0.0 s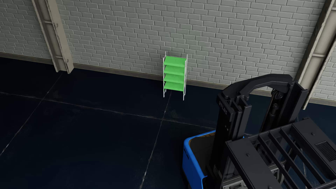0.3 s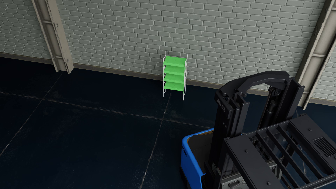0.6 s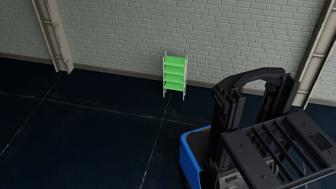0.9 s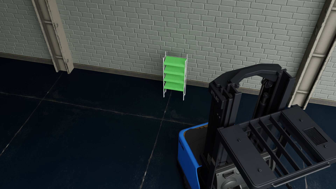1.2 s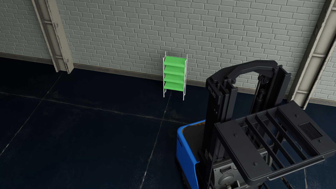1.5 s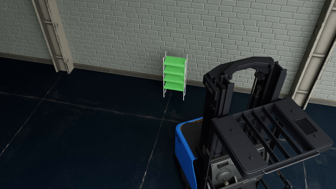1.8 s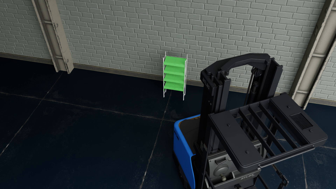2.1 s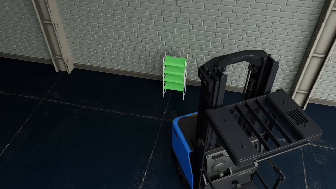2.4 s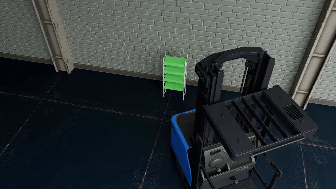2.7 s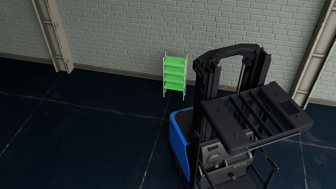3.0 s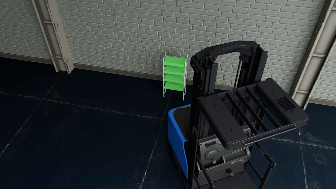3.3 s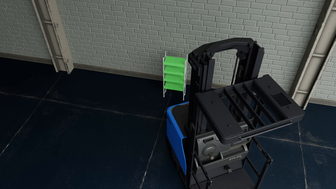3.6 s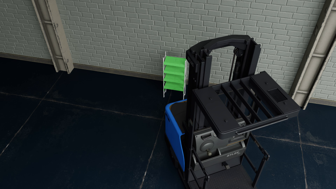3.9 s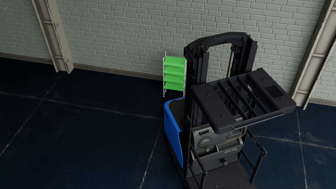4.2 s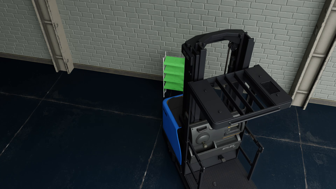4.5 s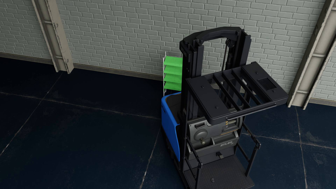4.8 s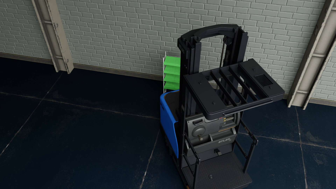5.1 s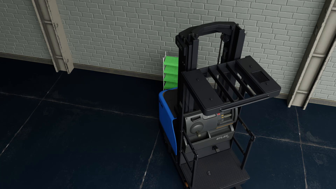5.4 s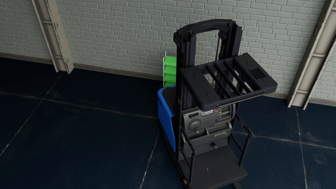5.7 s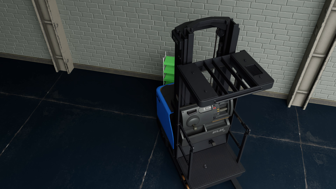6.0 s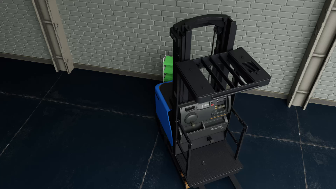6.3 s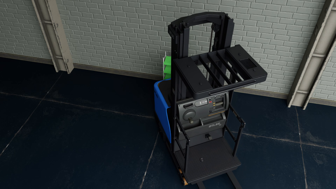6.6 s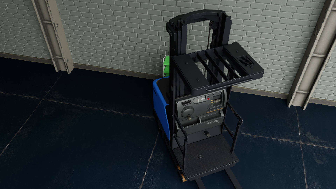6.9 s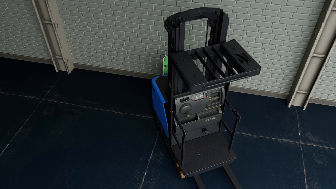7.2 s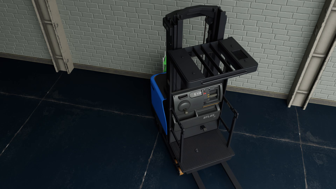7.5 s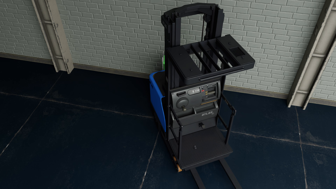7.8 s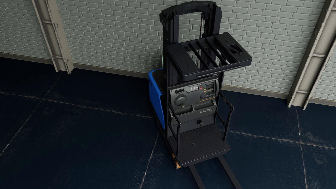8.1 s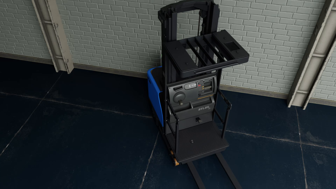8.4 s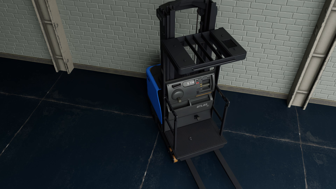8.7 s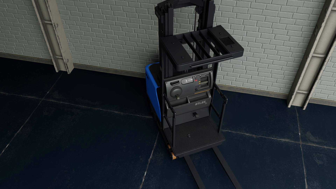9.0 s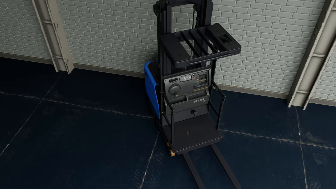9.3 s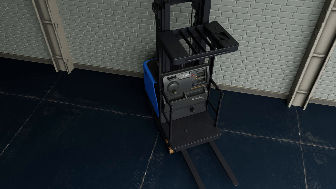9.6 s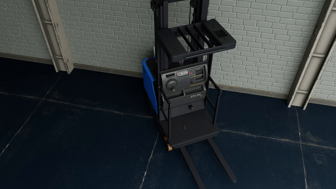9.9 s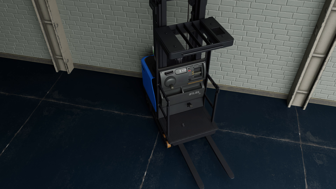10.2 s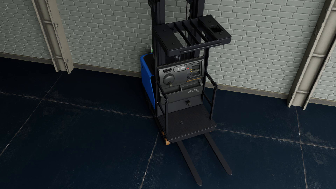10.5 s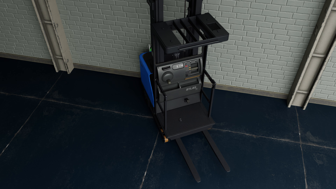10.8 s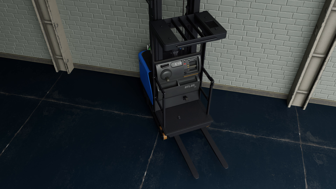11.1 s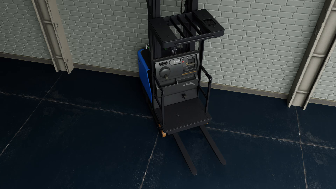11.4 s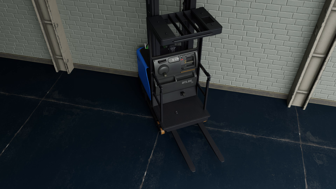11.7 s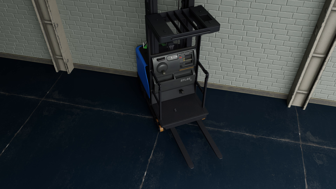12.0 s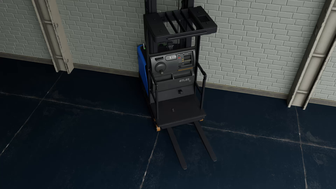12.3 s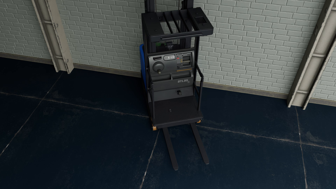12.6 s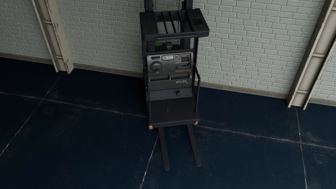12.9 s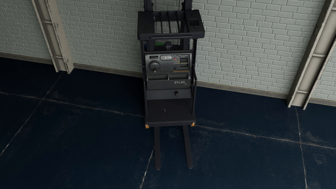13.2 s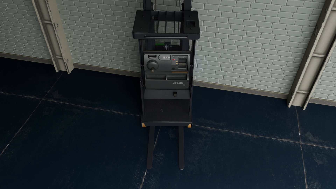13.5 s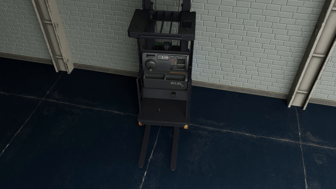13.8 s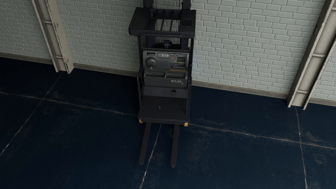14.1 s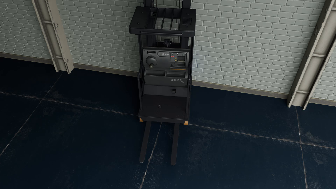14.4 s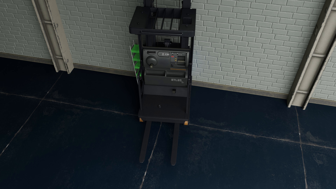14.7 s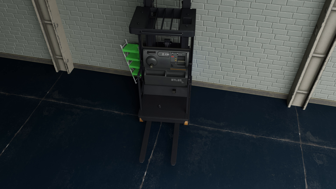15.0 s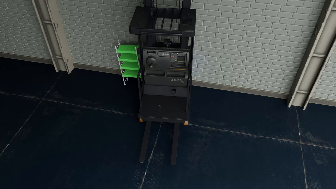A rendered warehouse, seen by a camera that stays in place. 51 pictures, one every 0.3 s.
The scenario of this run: A forklift runs into an object in its way.
